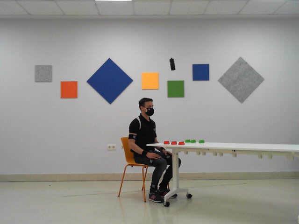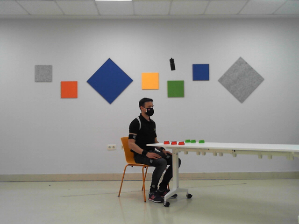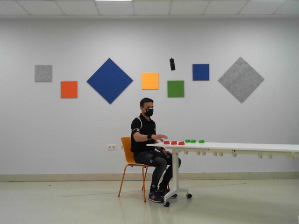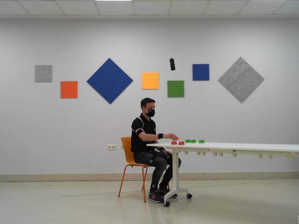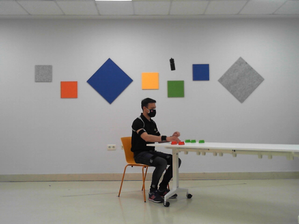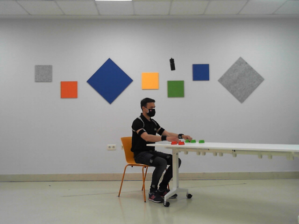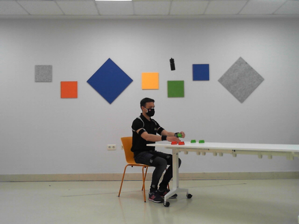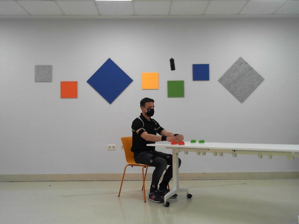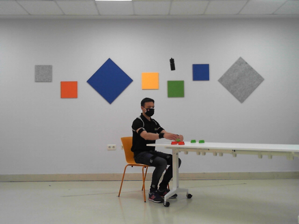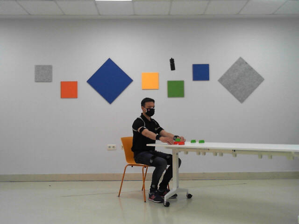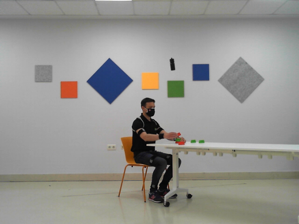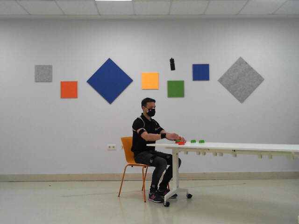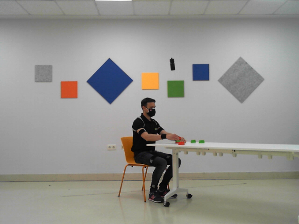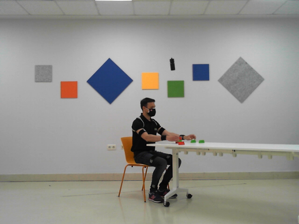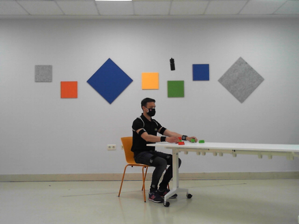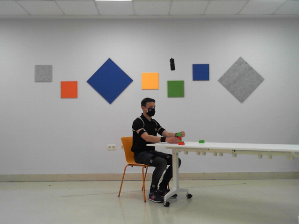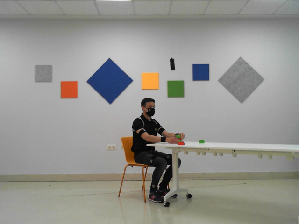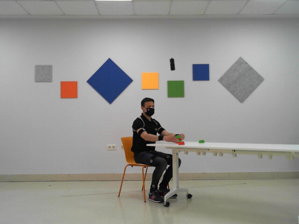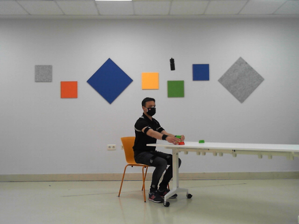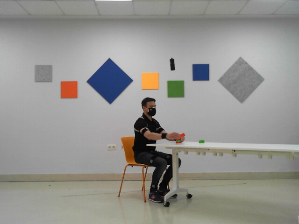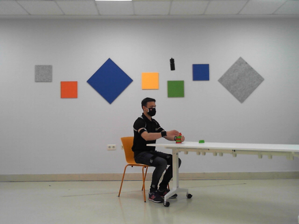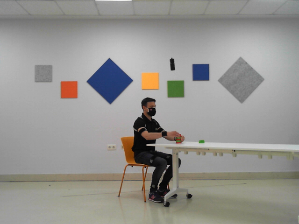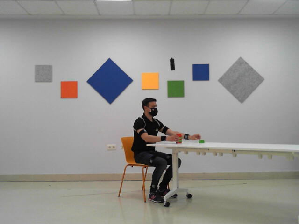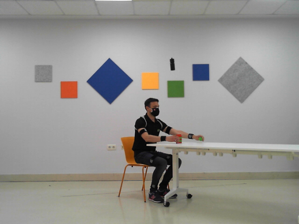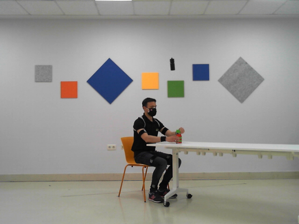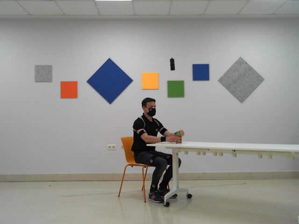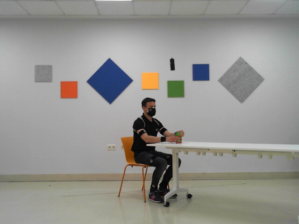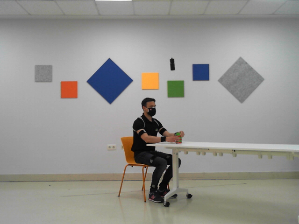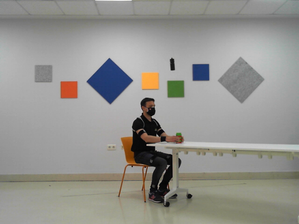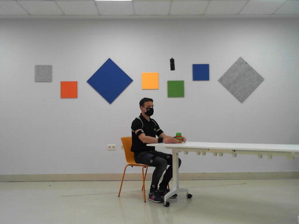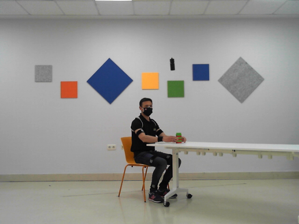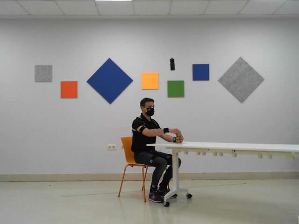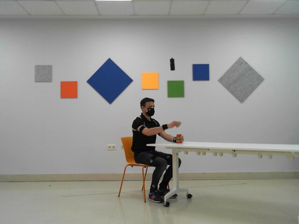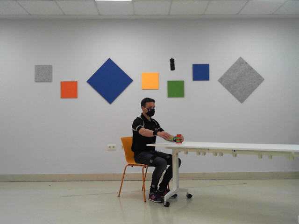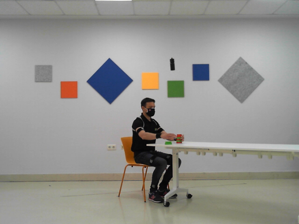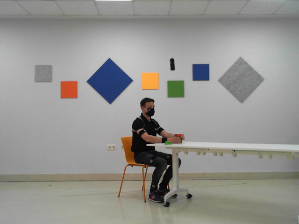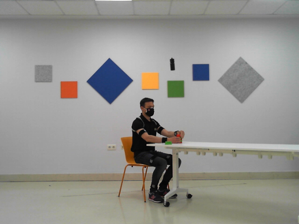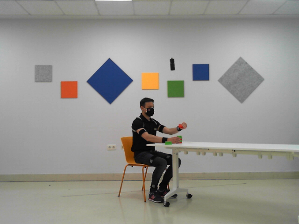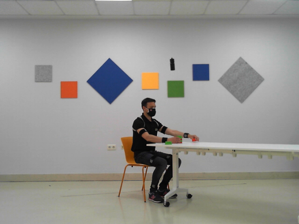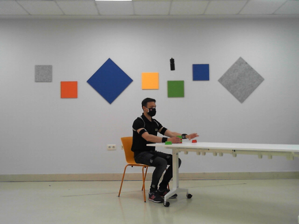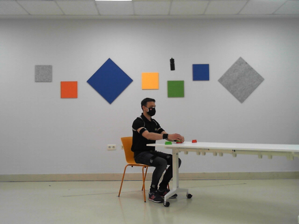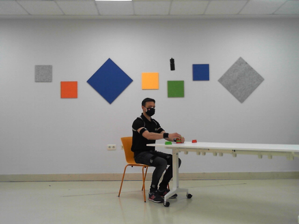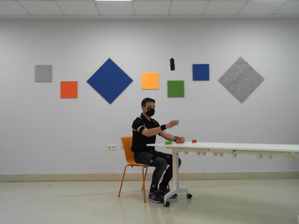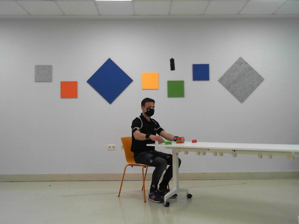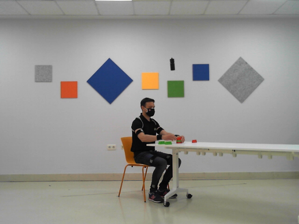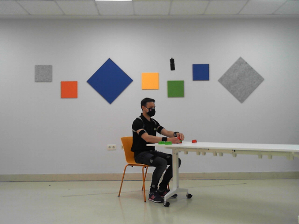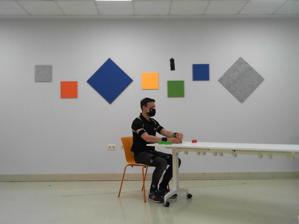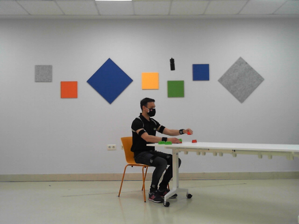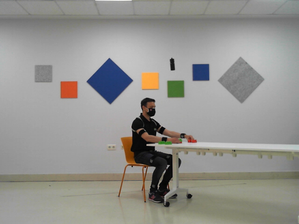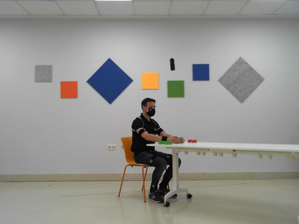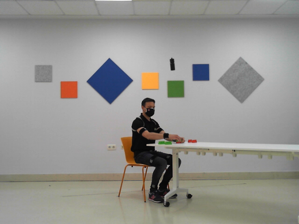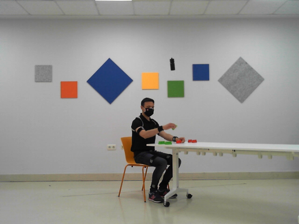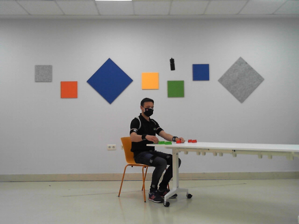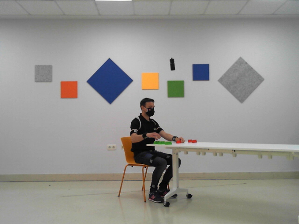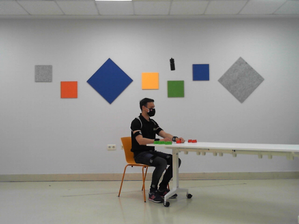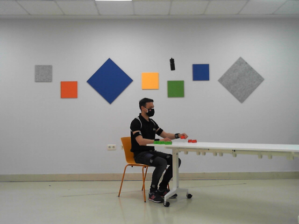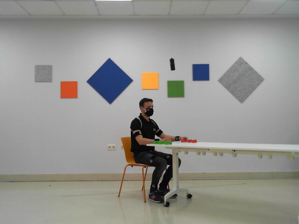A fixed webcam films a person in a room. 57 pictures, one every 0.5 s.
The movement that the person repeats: Assemble and disassemble a 6-piece LEGO tower.
